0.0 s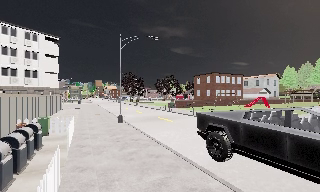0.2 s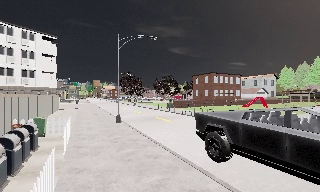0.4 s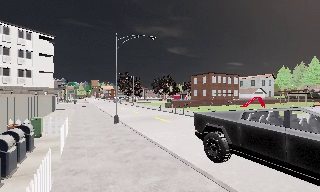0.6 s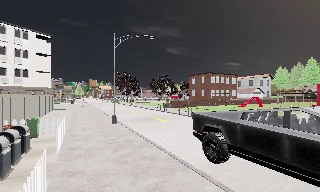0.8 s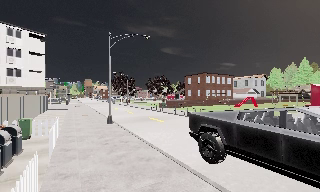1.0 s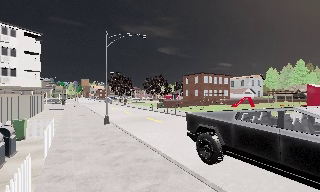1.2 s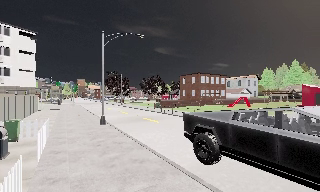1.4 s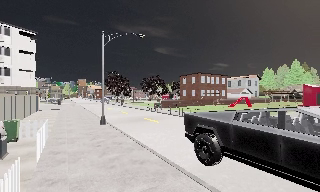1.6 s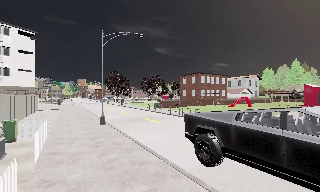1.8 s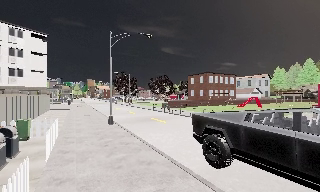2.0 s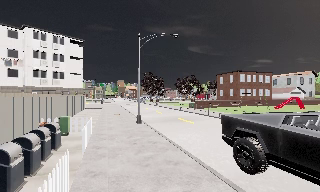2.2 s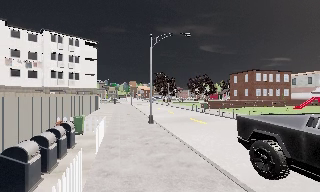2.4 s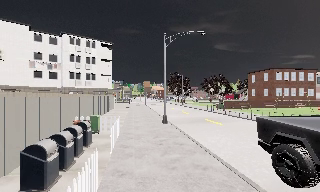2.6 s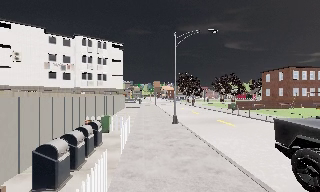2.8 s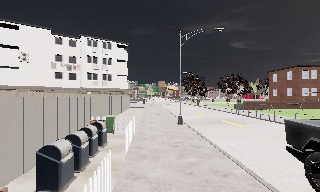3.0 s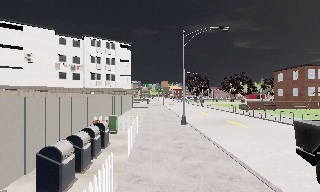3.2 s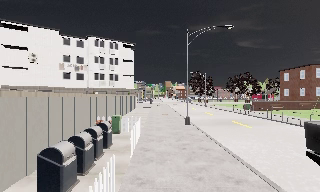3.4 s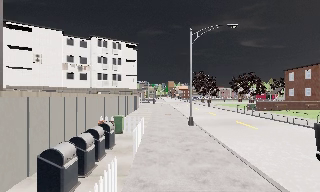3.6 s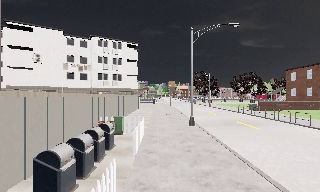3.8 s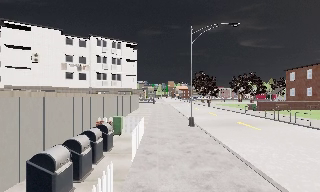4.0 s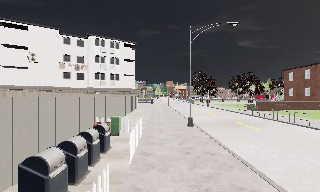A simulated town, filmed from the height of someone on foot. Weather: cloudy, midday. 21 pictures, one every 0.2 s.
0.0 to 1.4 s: The camera travels forward, about 0.5 m, so what stands in front looms larger.
1.4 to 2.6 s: The camera pans to its left, which is counterclockwise from overhead, by about 25 degrees.
2.6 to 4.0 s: The camera travels forward, about 1 m, so what stands in front looms larger.
The film runs forward here.
